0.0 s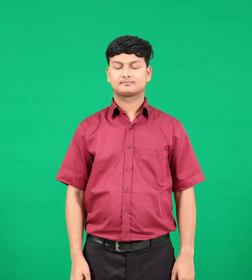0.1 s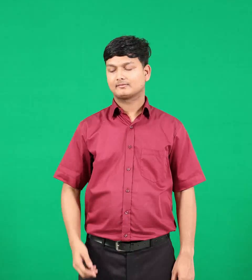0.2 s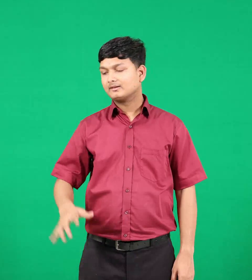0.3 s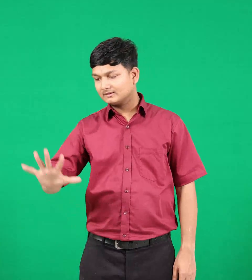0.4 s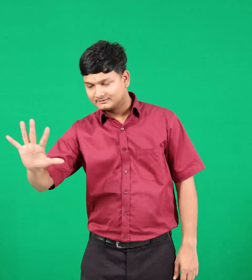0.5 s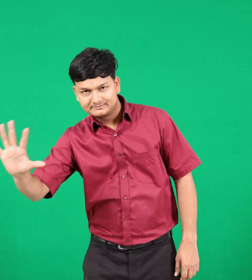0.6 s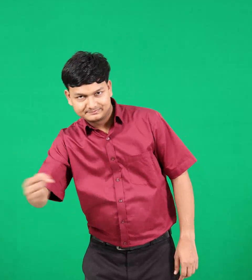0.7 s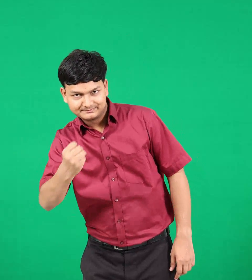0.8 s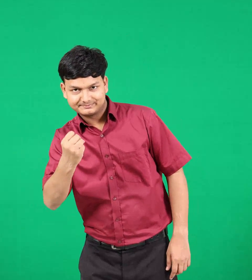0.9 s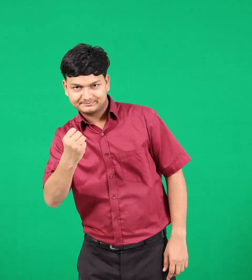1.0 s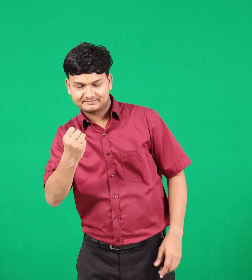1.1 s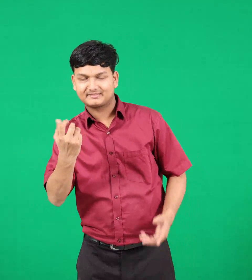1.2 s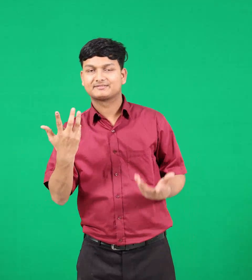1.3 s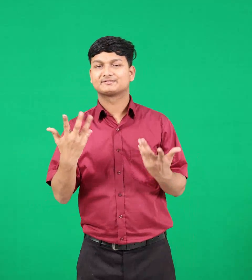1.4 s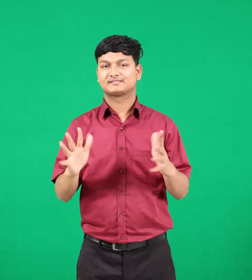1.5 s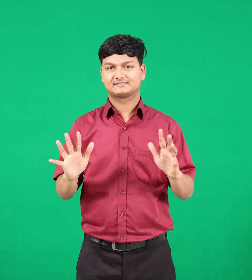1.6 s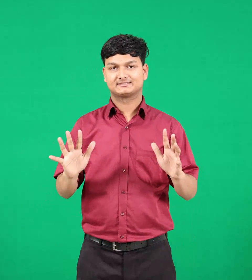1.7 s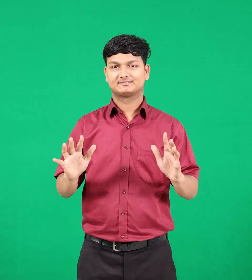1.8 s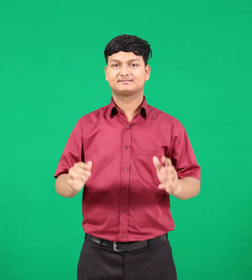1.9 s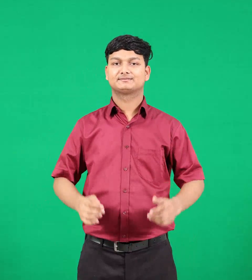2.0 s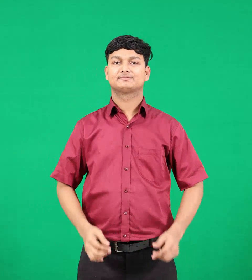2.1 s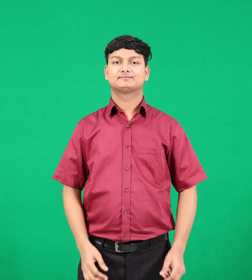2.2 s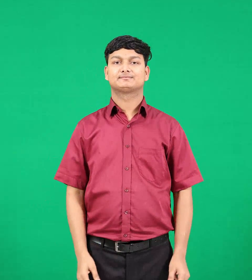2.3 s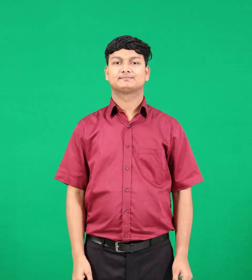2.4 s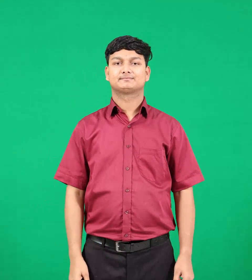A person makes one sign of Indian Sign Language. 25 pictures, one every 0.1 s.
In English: grabbed
